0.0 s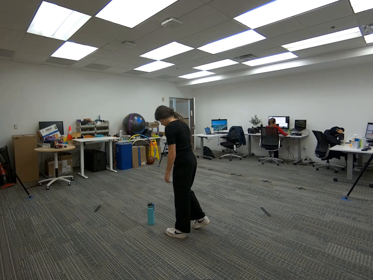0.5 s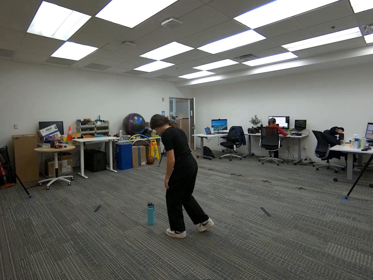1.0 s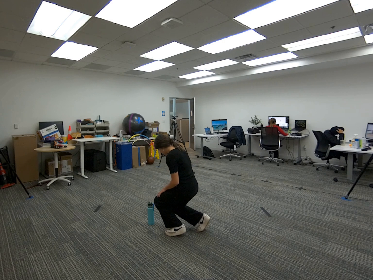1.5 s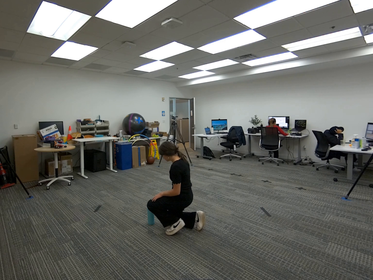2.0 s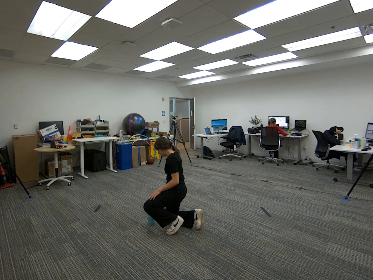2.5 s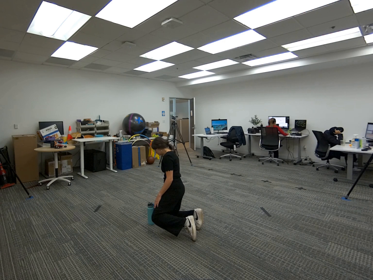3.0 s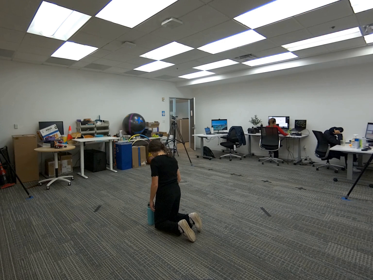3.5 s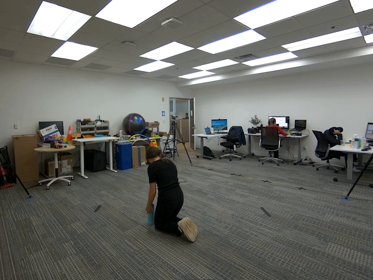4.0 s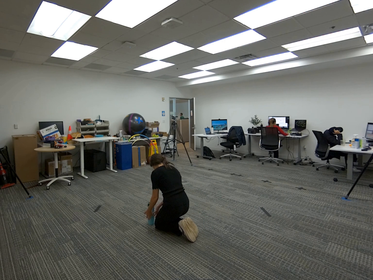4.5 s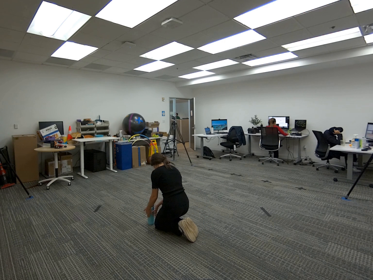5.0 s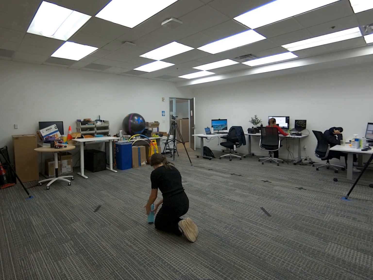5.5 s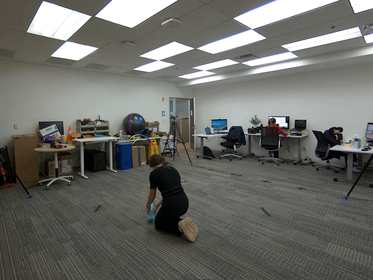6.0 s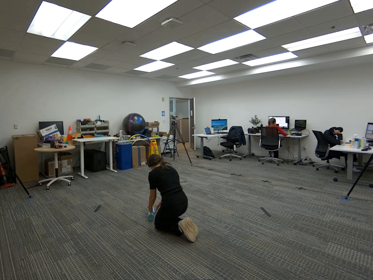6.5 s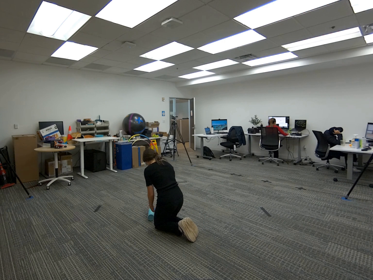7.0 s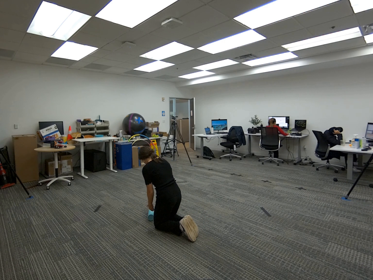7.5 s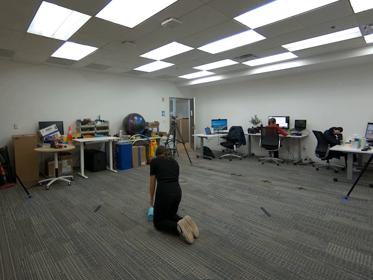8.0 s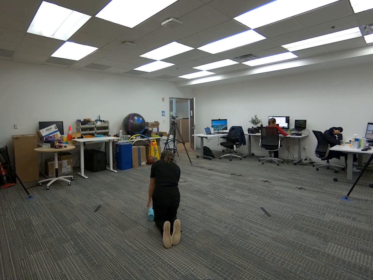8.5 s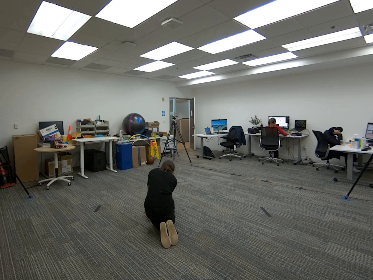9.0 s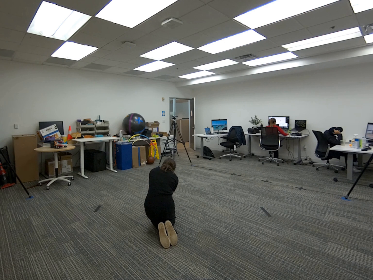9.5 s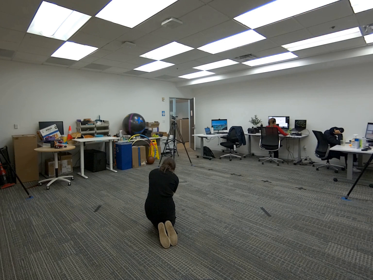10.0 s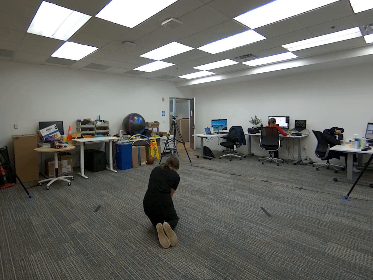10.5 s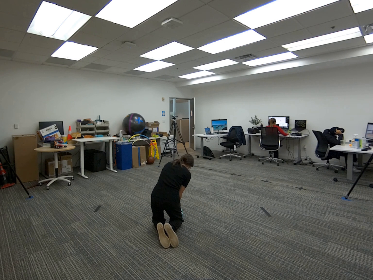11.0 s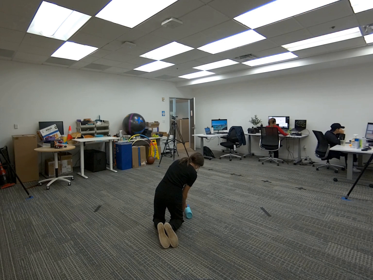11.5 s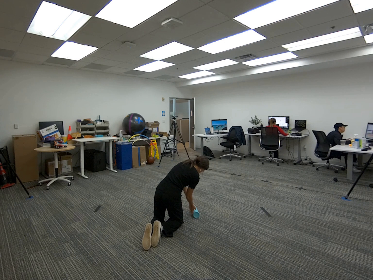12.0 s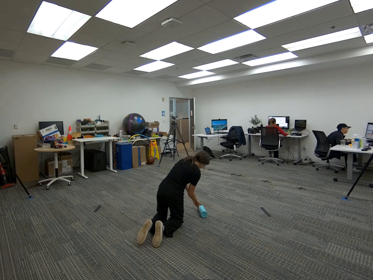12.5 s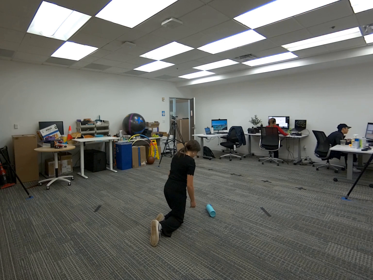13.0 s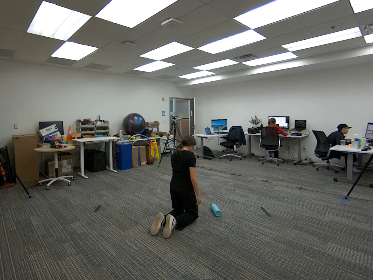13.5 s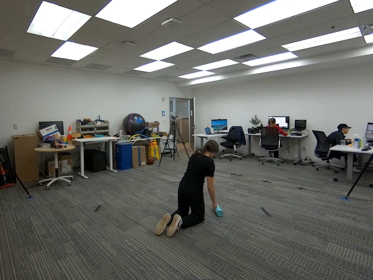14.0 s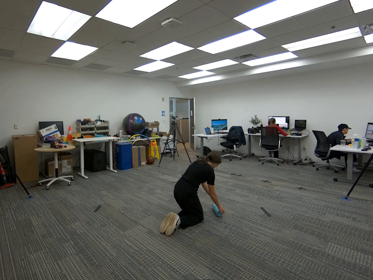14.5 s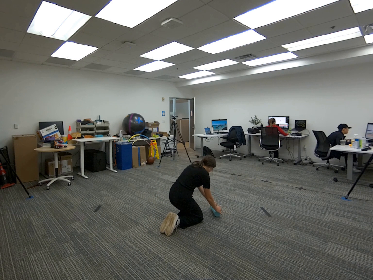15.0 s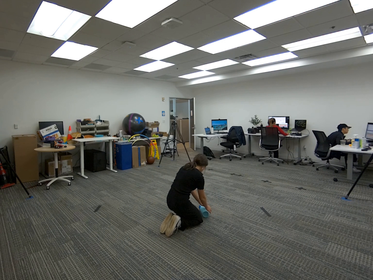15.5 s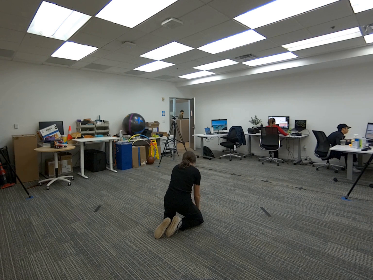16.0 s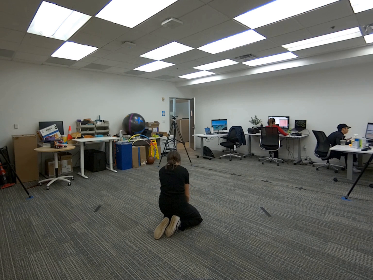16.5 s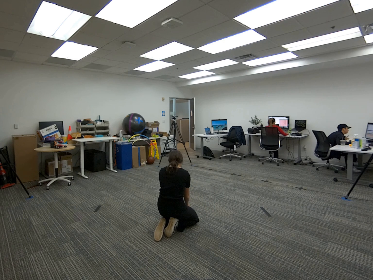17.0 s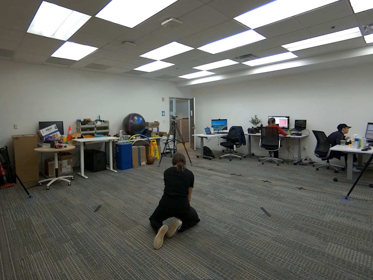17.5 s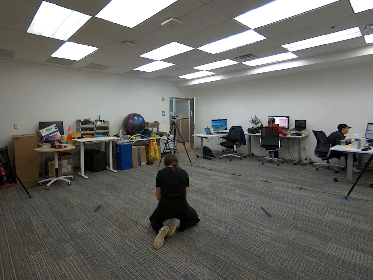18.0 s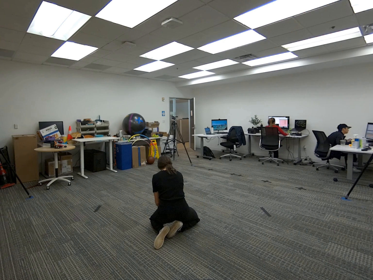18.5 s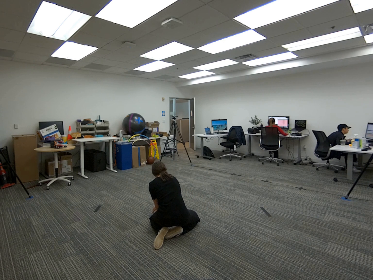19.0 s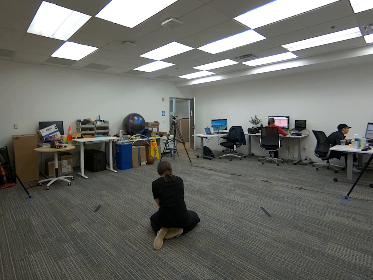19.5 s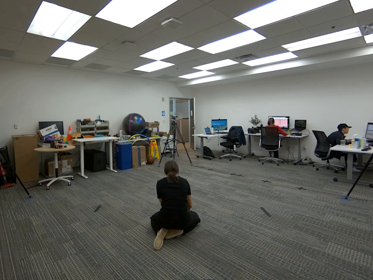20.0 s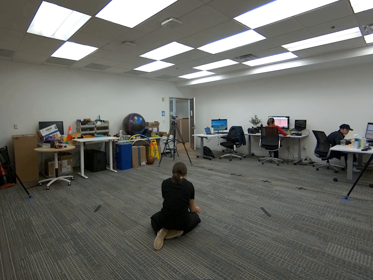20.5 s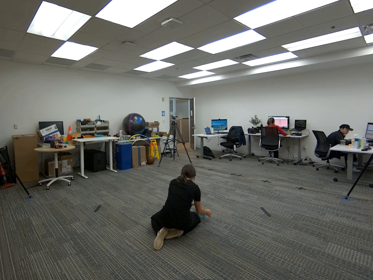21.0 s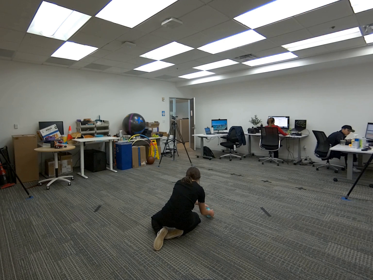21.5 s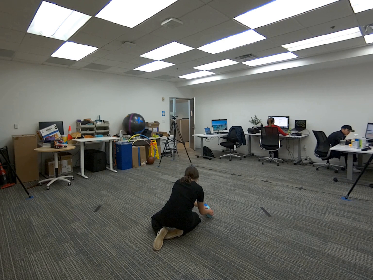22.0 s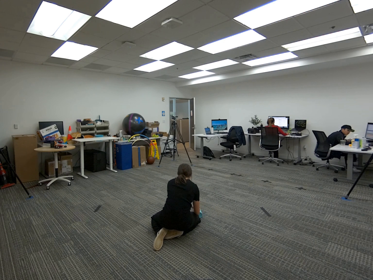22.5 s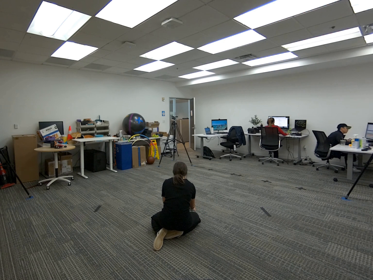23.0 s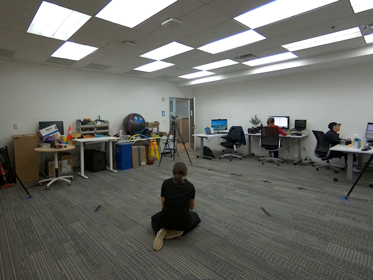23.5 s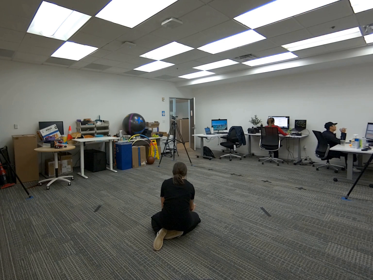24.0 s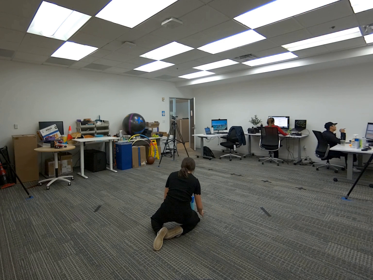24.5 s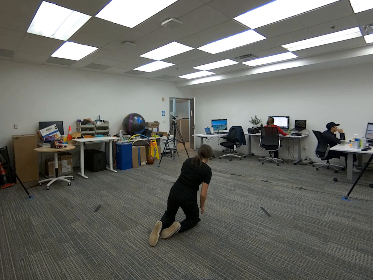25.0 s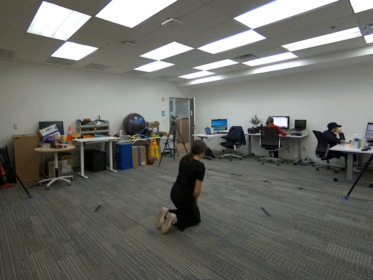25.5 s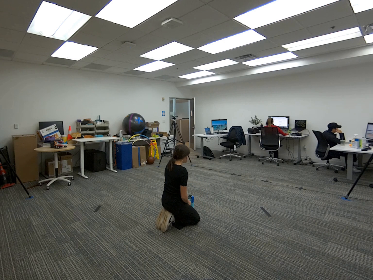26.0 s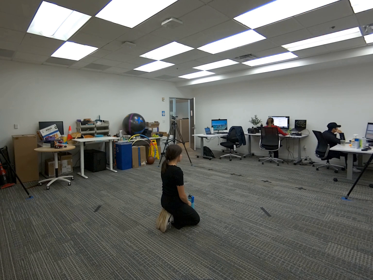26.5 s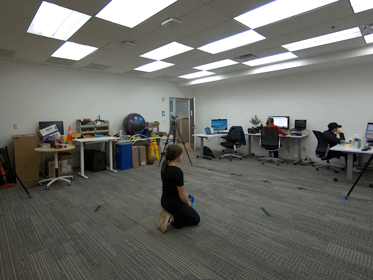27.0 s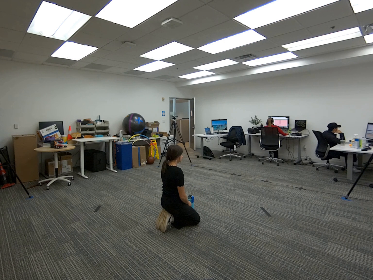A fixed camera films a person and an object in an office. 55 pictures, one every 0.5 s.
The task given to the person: Walk to the cyan water bottle on the ground, use both of your hands to place the bottle sideways and gently push the bottle to roll it across the ground.
